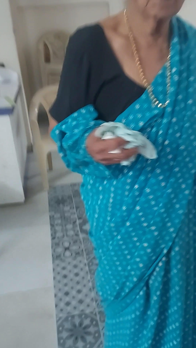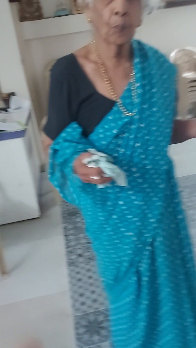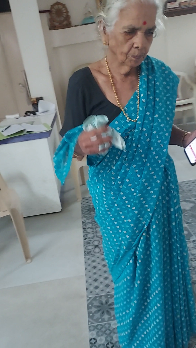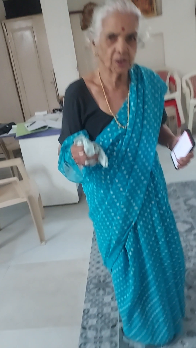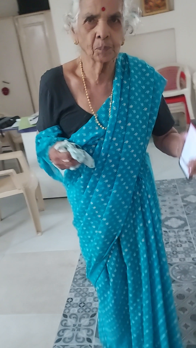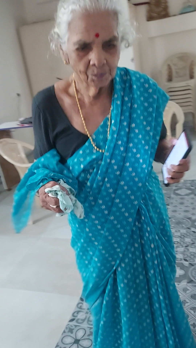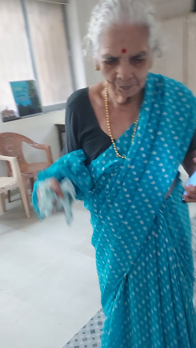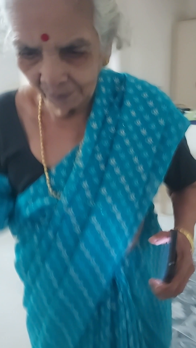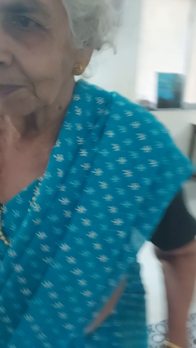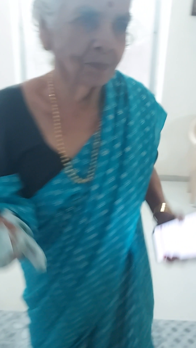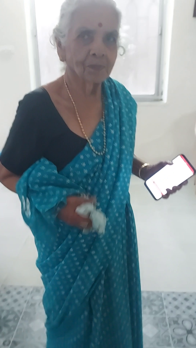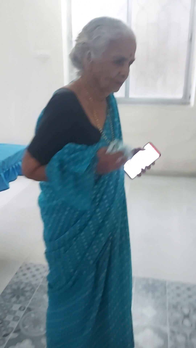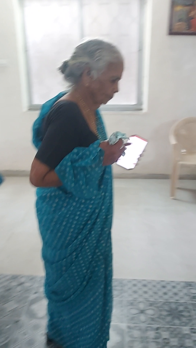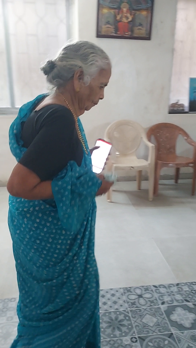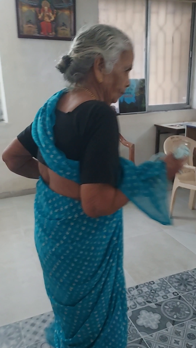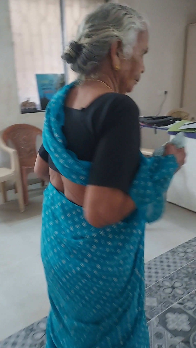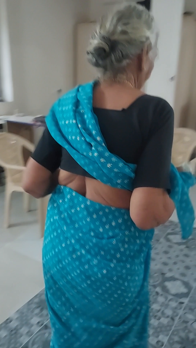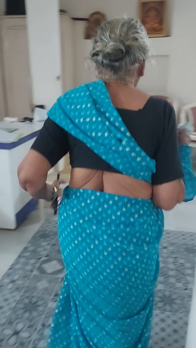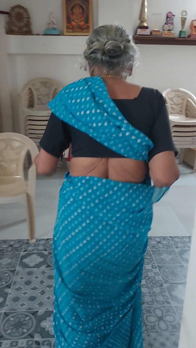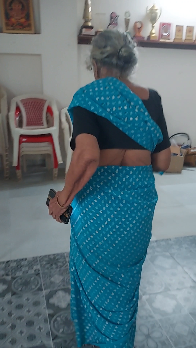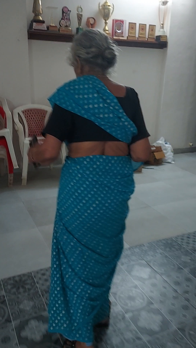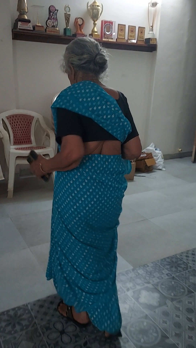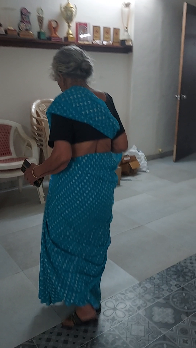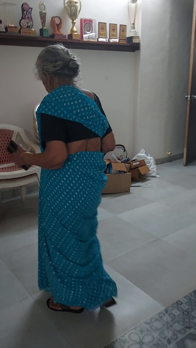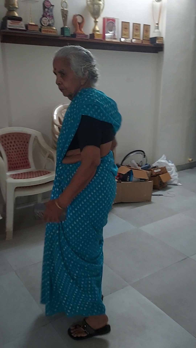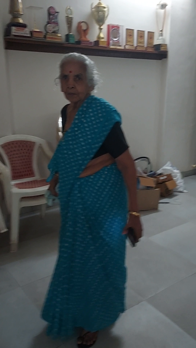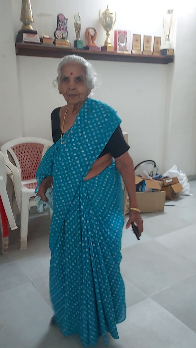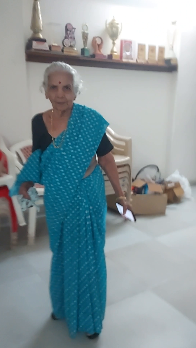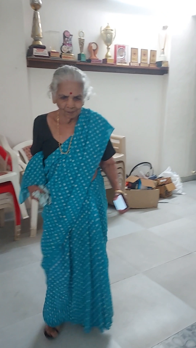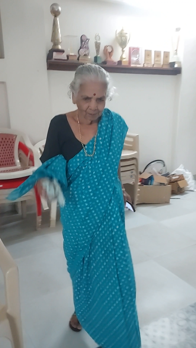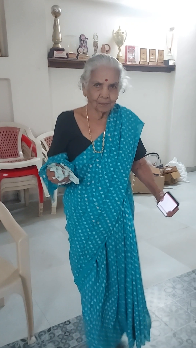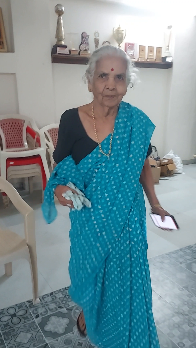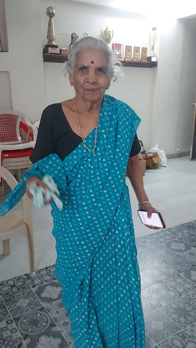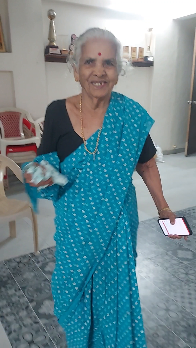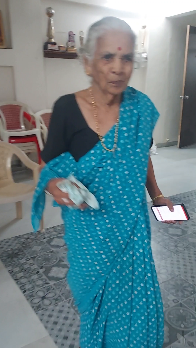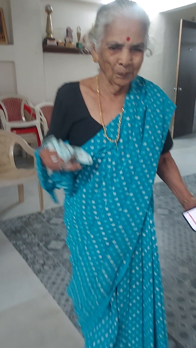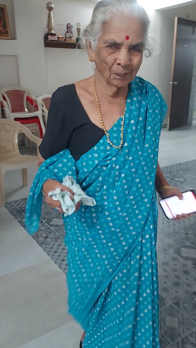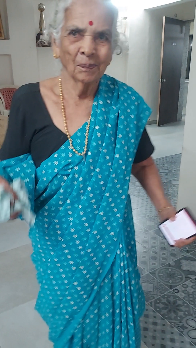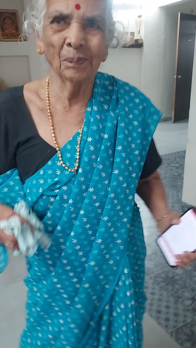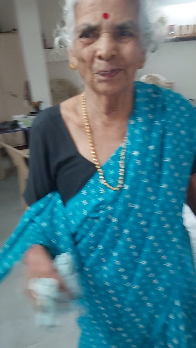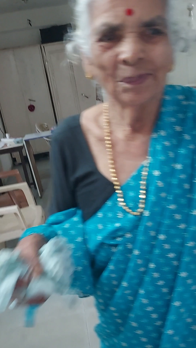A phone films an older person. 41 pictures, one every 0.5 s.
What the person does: Jogging.
